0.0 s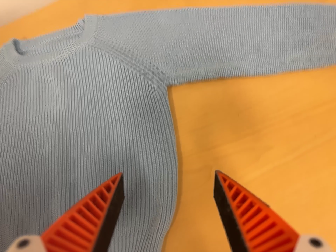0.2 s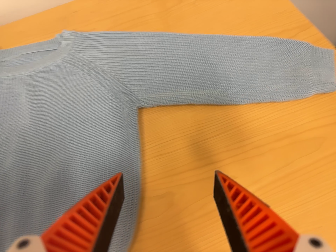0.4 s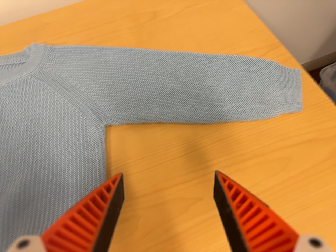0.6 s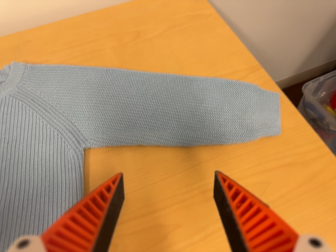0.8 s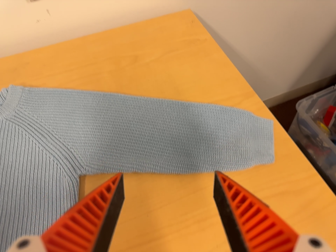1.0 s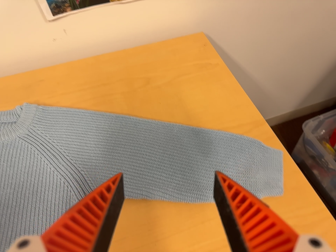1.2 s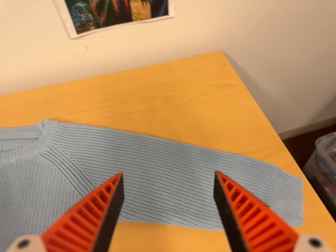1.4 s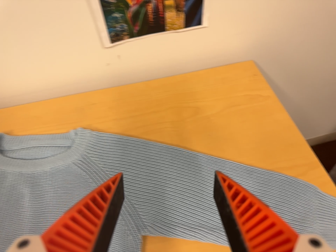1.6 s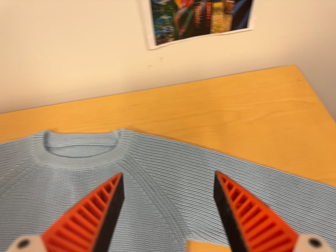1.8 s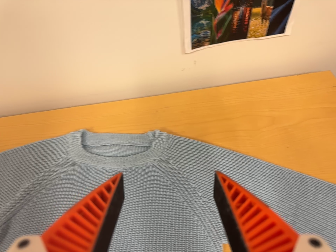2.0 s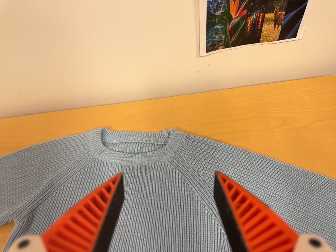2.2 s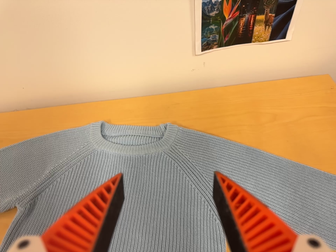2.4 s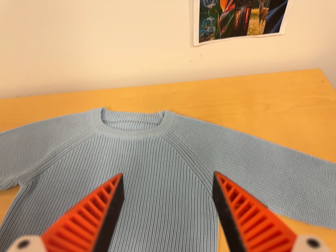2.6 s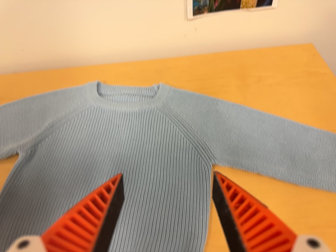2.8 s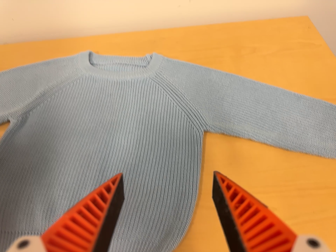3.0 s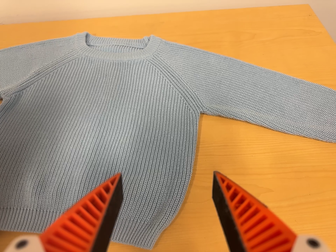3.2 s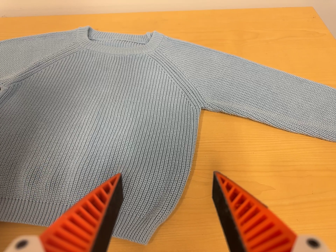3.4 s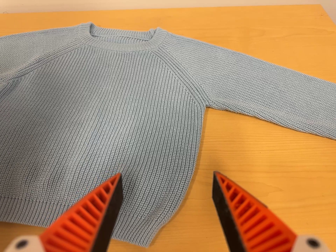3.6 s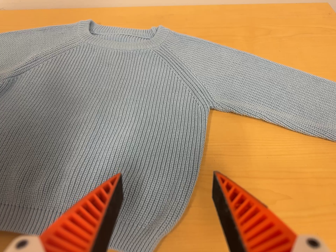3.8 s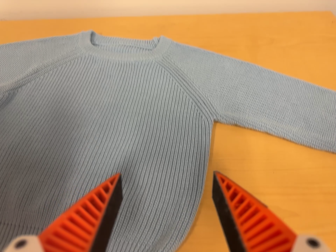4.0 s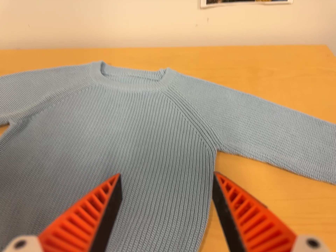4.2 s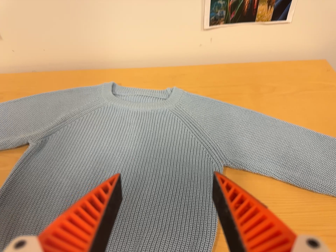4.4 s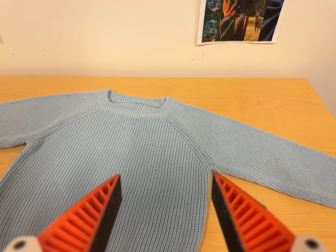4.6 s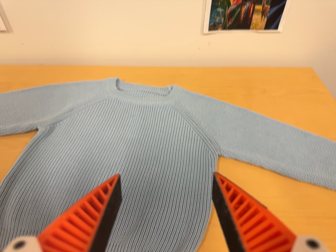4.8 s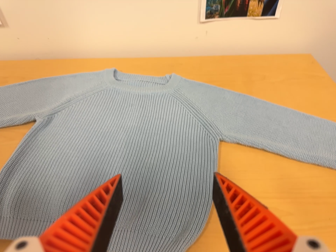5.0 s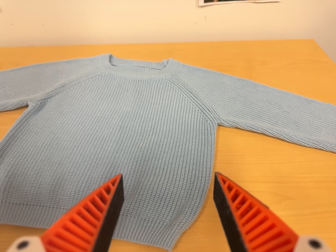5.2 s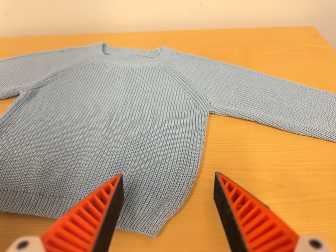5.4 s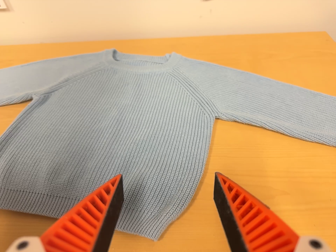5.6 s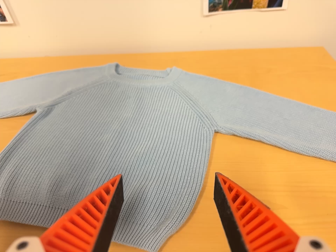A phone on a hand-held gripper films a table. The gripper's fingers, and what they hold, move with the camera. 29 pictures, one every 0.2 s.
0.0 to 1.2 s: The camera travels toward the top of its view, about 16 cm, so close, fixed things drift downward. Its aim tips toward the top of its view by about 10 degrees, and the scene shifts downward. It rolls about its line of sight by about 10 degrees, and the scene rotates clockwise.
1.2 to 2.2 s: The camera pans to its left by about 10 degrees. It travels to its left, about 14 cm, so close, fixed things drift to the right.
2.2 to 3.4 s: The camera travels toward the bottom of its view, about 20 cm, so close, fixed things drift upward.
3.4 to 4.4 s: The camera travels backward and toward the top of its view, about 8 cm, so what stands in front gets smaller. Its aim tips toward the top of its view by about 10 degrees, and the scene shifts downward.
4.4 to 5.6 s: The camera travels toward the bottom of its view and to its right, about 9 cm, so close, fixed things drift upward.
The film runs backward here.
